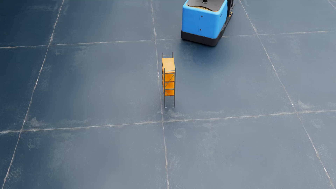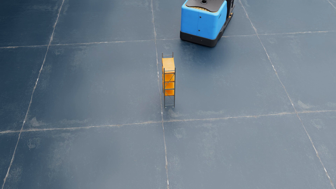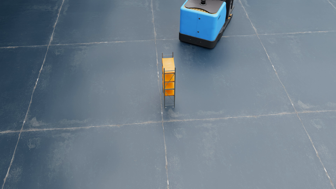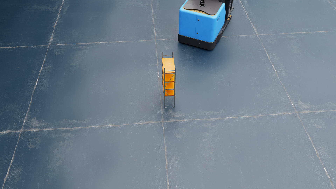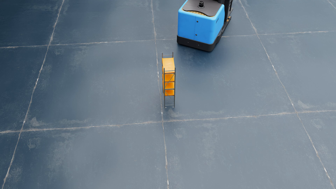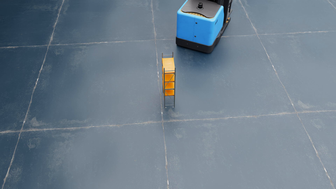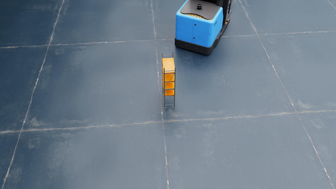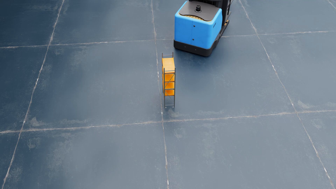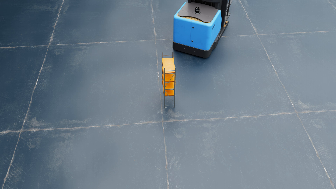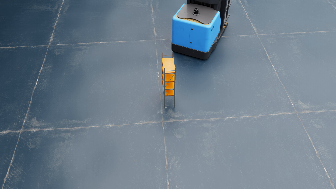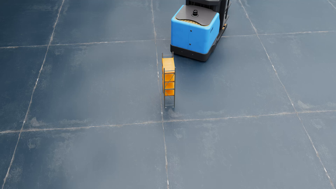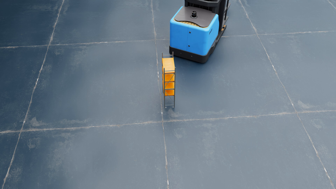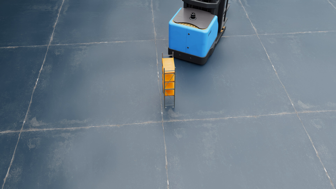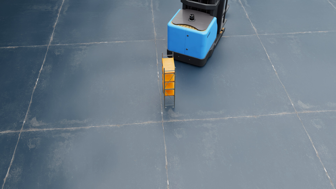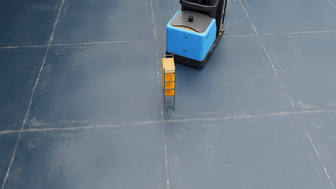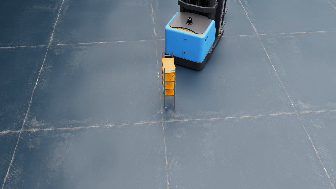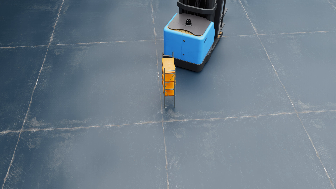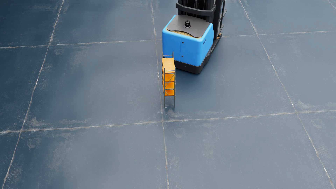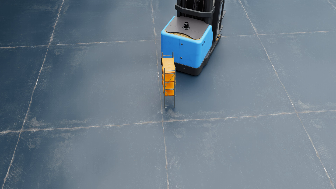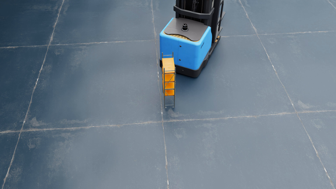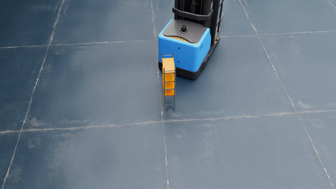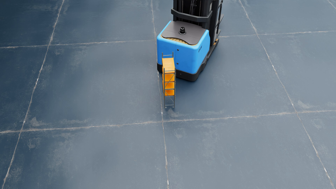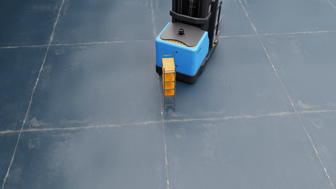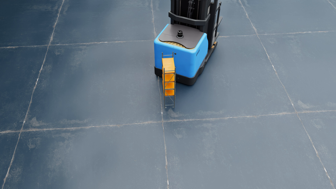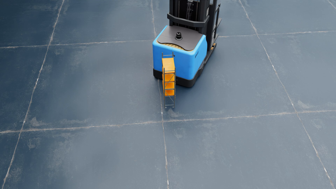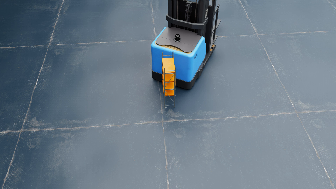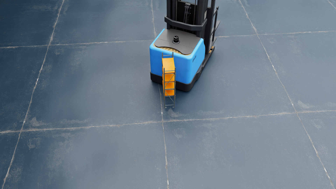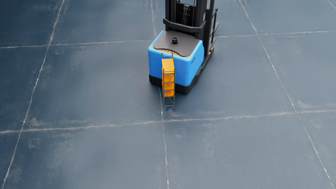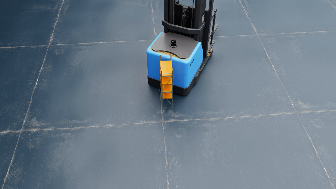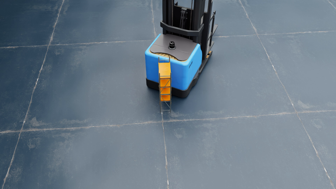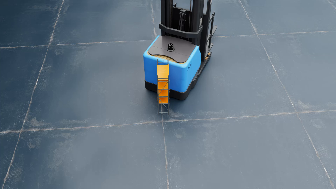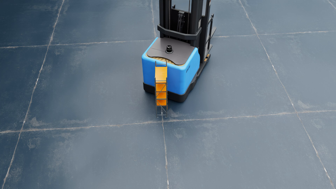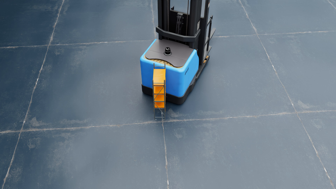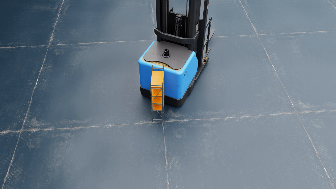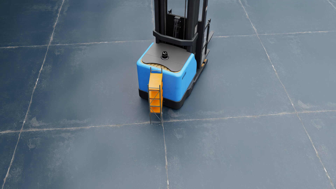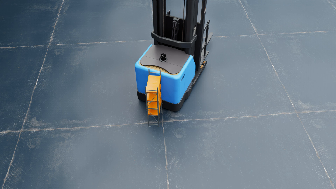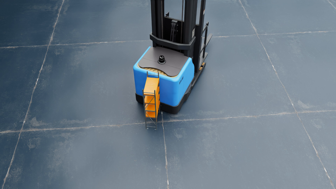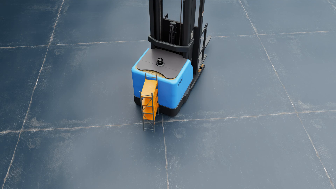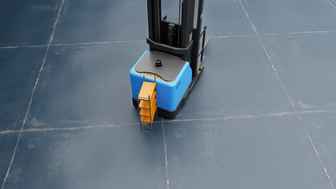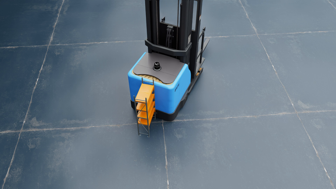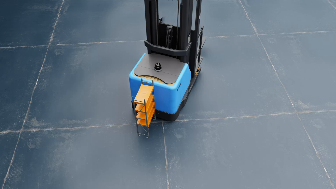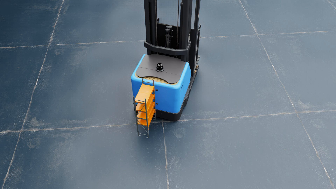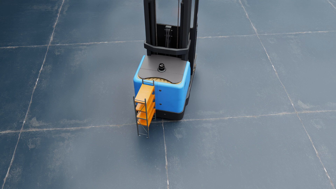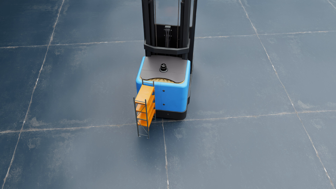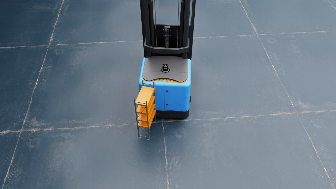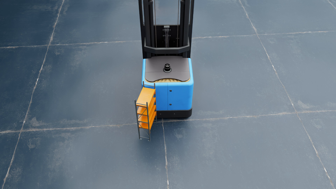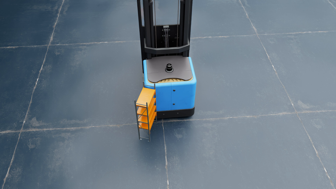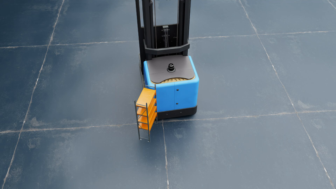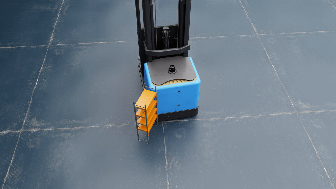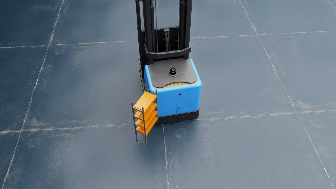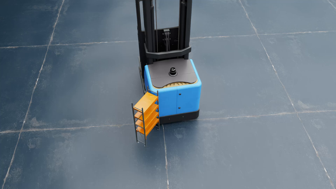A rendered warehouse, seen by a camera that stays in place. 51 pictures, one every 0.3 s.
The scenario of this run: A forklift runs into an object in its way.
